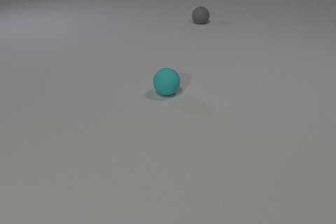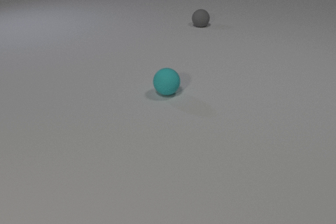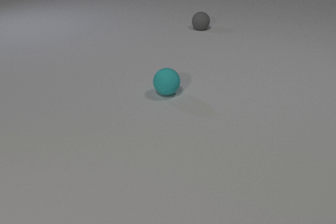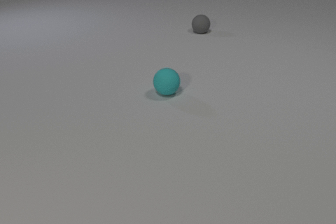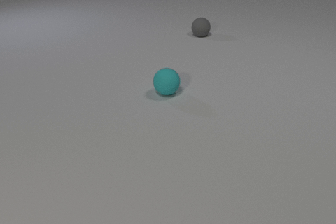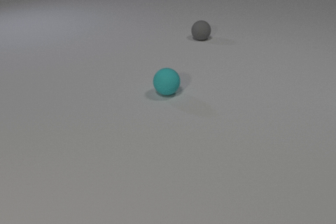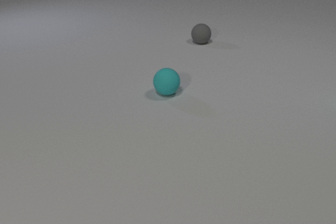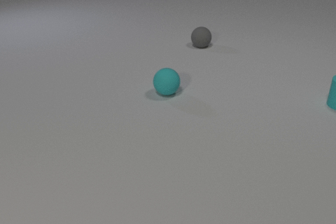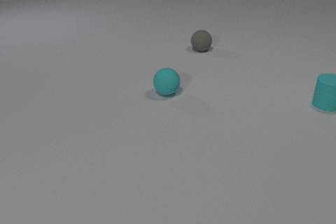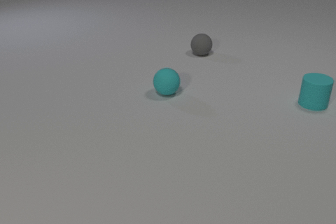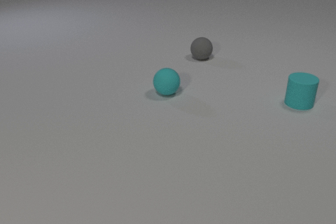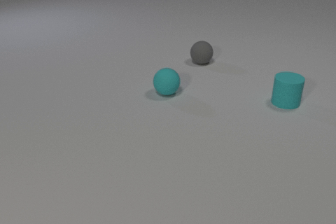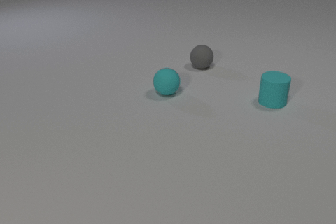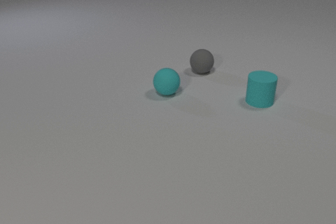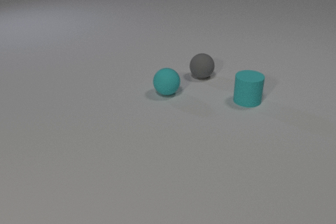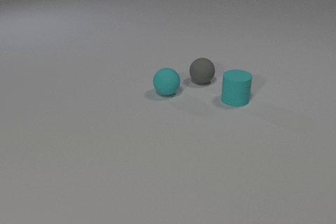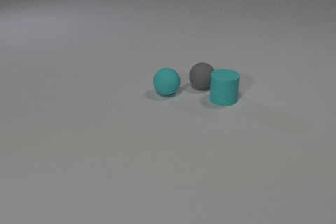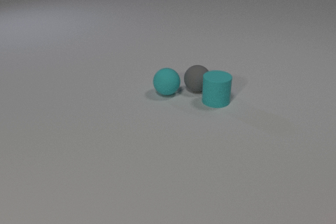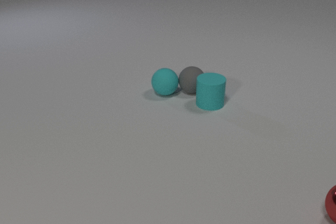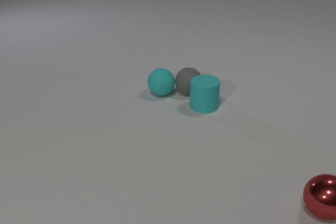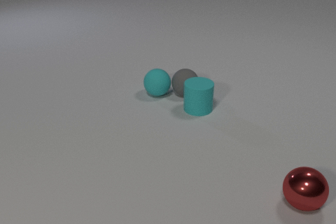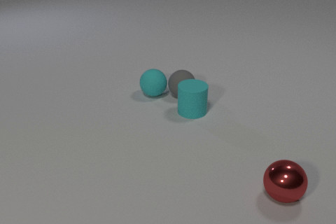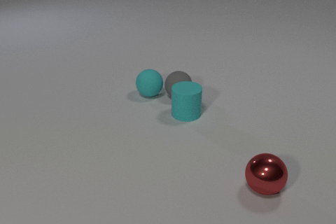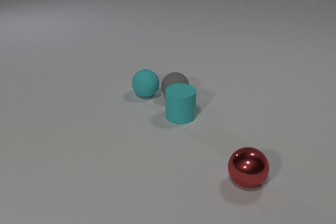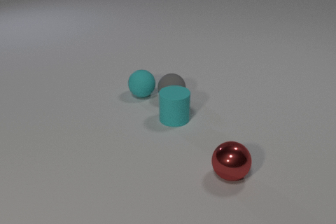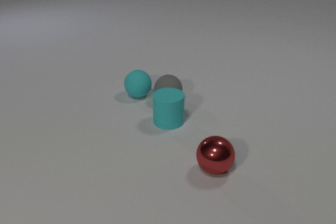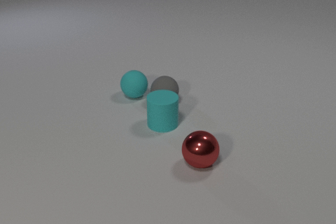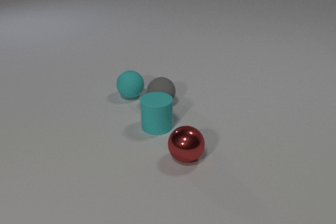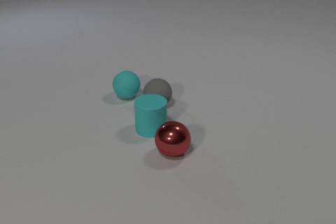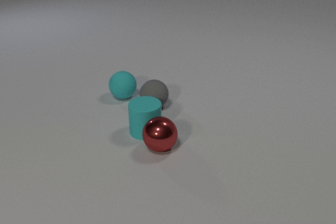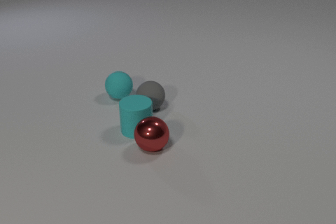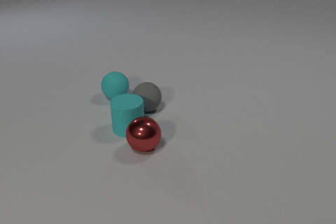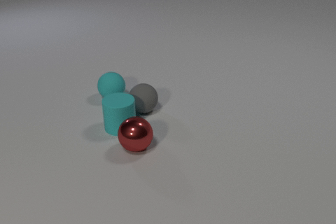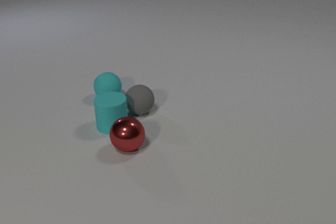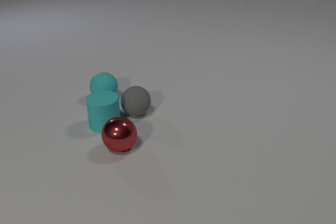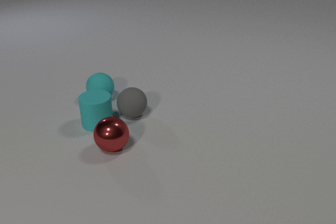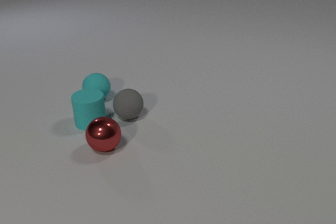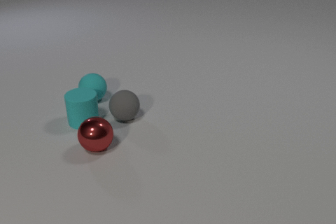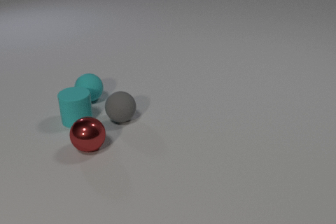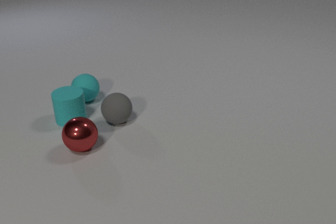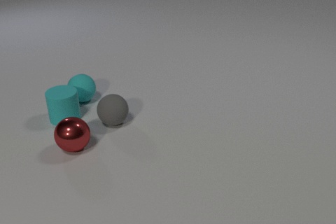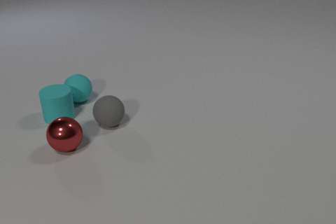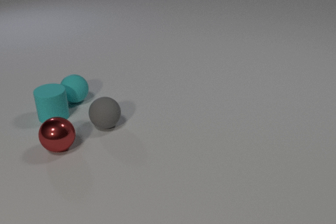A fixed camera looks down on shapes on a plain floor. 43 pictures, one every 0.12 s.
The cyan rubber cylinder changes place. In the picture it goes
to the left.
The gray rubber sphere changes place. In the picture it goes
toward the camera.
0.00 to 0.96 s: The cyan rubber cylinder comes in at the right edge, slides to the left. The gray rubber sphere rolls toward the camera.
0.96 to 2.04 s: The cyan rubber cylinder slides to the left. The gray rubber sphere rolls toward the camera. The cyan rubber cylinder and the gray rubber sphere collide.
2.04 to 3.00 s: The cyan rubber cylinder slides to the left and toward the camera. The gray rubber sphere rolls to the left and toward the camera. The red metal sphere comes in at the right edge, rolls to the left. The cyan rubber sphere rolls to the left. The gray rubber sphere and the cyan rubber sphere collide.
3.00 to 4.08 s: The cyan rubber cylinder slides to the left. The gray rubber sphere rolls to the left and toward the camera. The red metal sphere rolls to the left. The cyan rubber sphere rolls to the left. The cyan rubber cylinder and the red metal sphere collide.
4.08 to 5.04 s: The cyan rubber cylinder slides to the left and away from the camera. The gray rubber sphere rolls to the left and toward the camera. The red metal sphere rolls to the left. The cyan rubber sphere rolls to the left.
How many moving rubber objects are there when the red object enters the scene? 3.
What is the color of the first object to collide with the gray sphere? cyan.
Are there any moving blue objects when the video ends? no.
